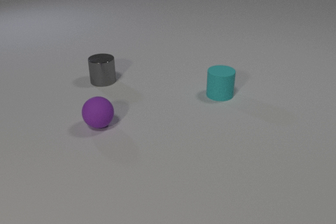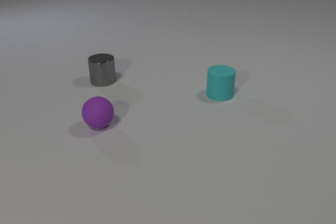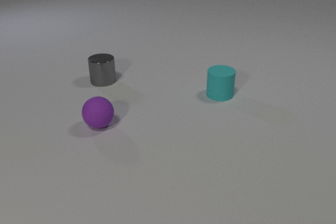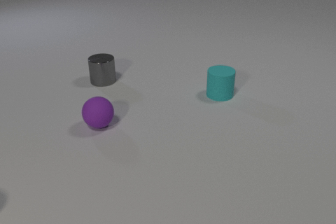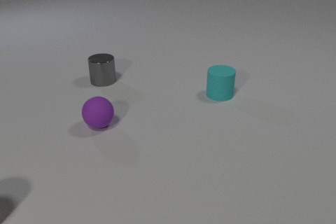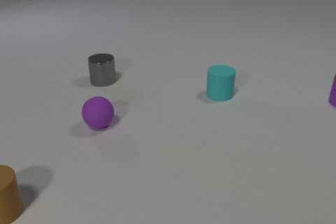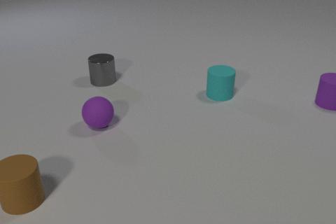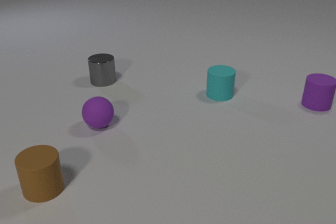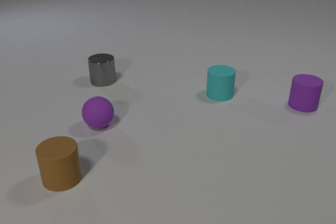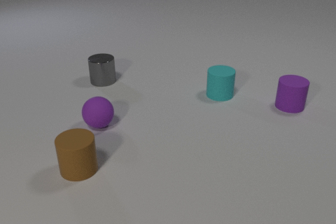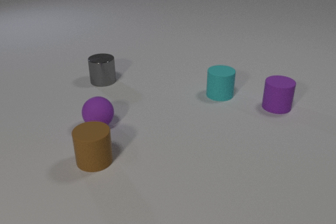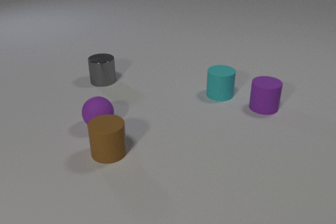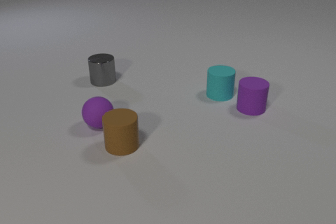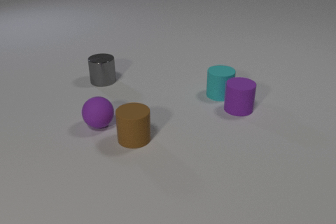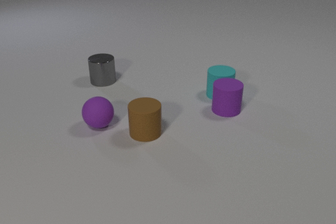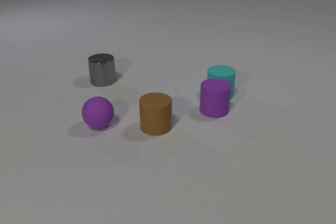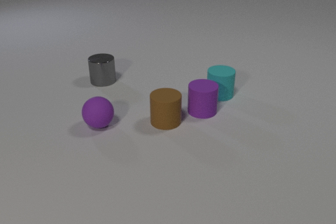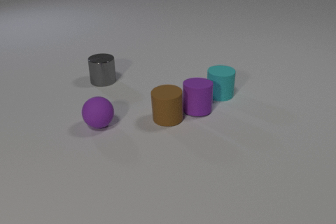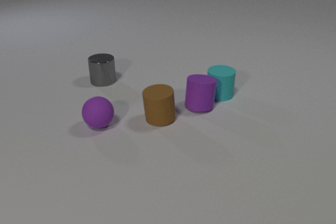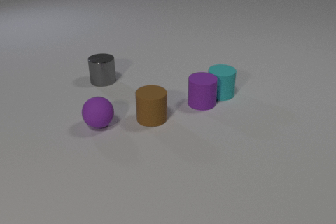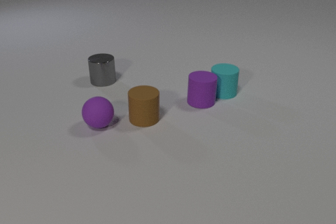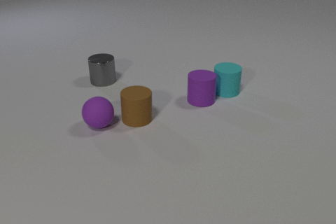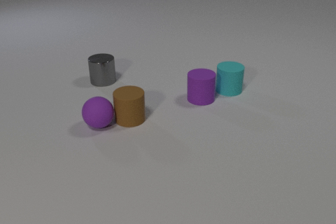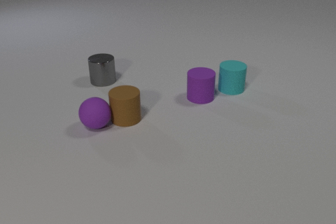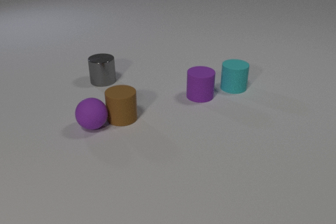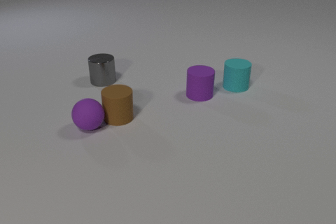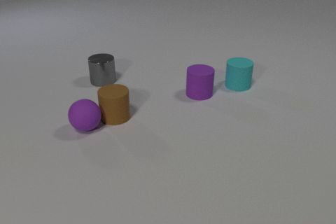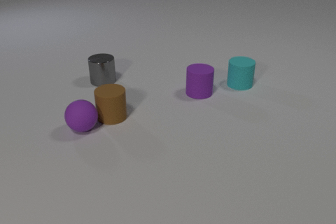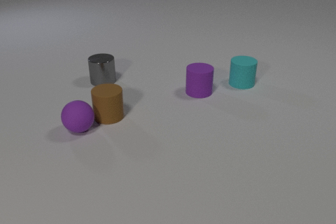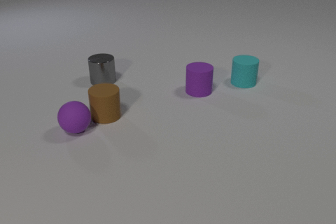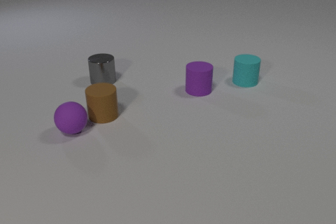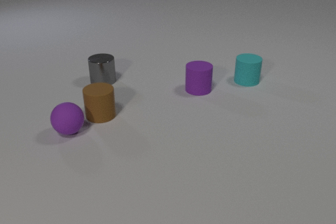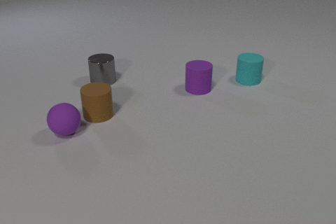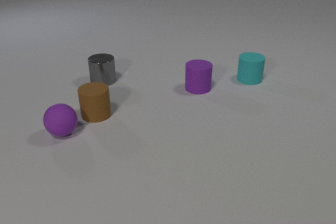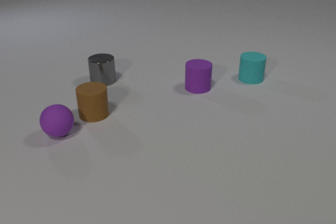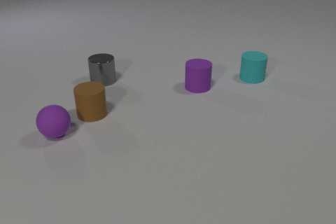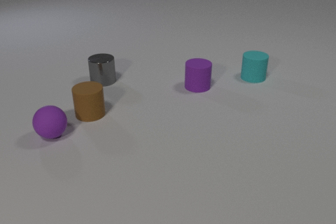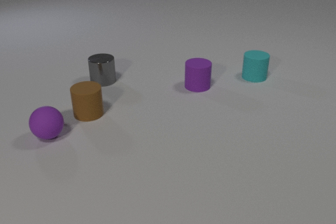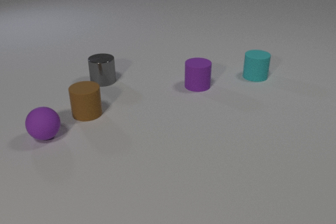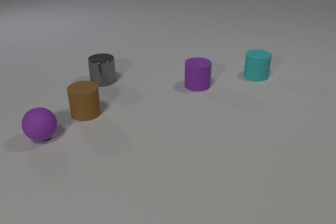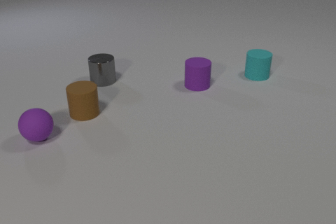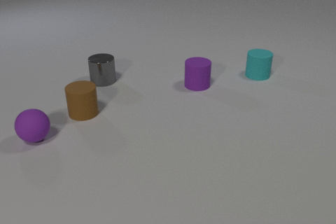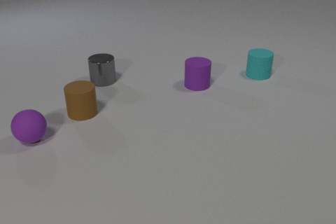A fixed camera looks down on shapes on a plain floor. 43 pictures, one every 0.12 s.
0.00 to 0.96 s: The purple rubber cylinder comes in at the right edge, slides to the left and toward the camera. The brown rubber cylinder comes in at the left edge, slides to the right and away from the camera.
0.96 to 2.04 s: The purple rubber cylinder slides to the left. The brown rubber cylinder slides to the right and away from the camera. The purple rubber cylinder and the brown rubber cylinder collide.
2.04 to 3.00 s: The purple rubber cylinder slides away from the camera. The brown rubber cylinder slides to the left. The cyan rubber cylinder slides away from the camera and to the right. The purple rubber sphere rolls to the left. The purple rubber cylinder and the cyan rubber cylinder collide. The brown rubber cylinder and the purple rubber sphere collide.
3.00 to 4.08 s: The purple rubber cylinder slides away from the camera. The brown rubber cylinder slides to the left and away from the camera. The cyan rubber cylinder slides away from the camera and to the right. The purple rubber sphere rolls to the left.
4.08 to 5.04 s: The purple rubber cylinder slides away from the camera. The brown rubber cylinder slides to the left. The cyan rubber cylinder slides away from the camera and to the right. The purple rubber sphere rolls to the left.
How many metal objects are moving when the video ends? 0.
Are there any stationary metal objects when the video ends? yes.
What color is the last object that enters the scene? purple.
